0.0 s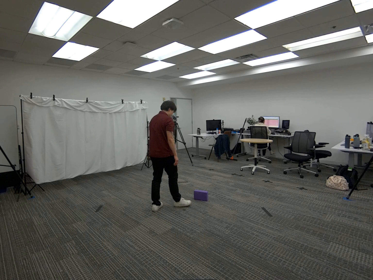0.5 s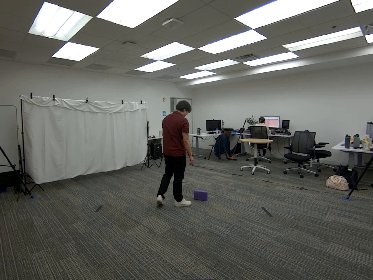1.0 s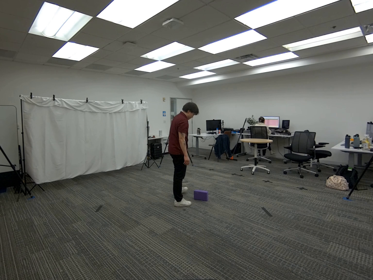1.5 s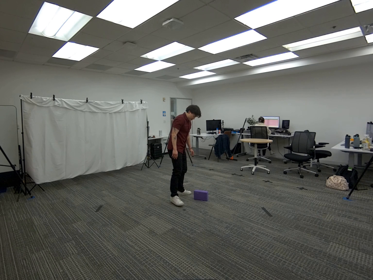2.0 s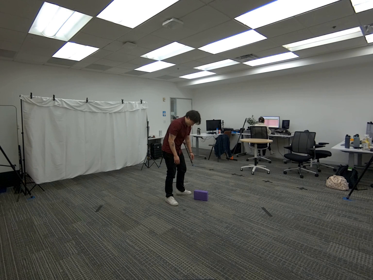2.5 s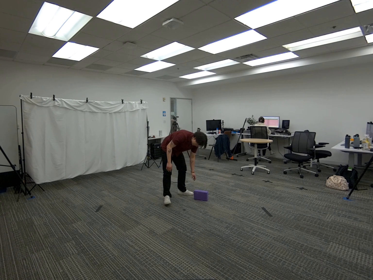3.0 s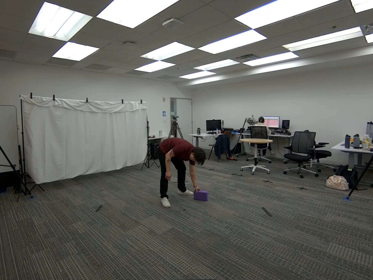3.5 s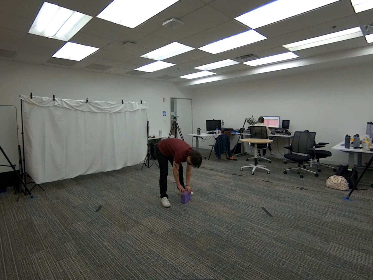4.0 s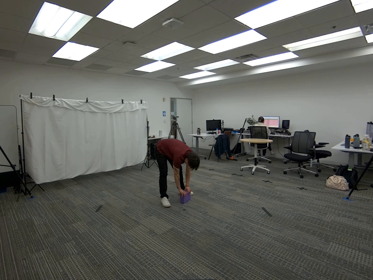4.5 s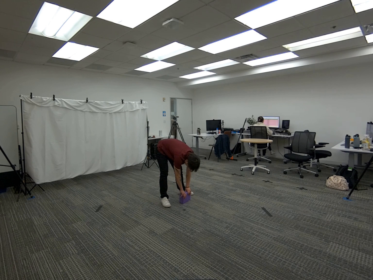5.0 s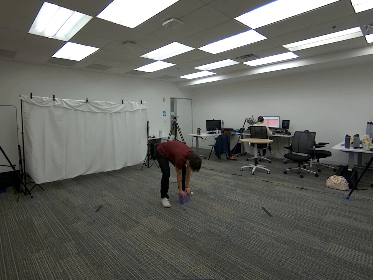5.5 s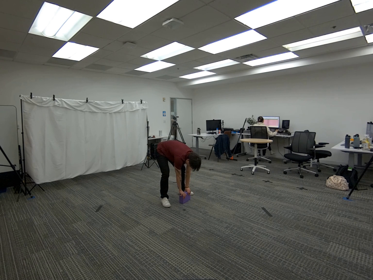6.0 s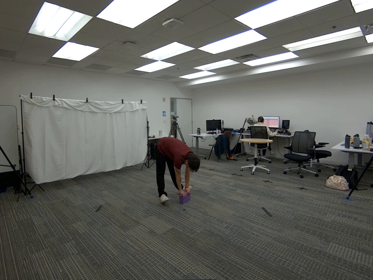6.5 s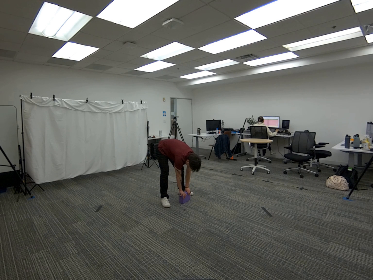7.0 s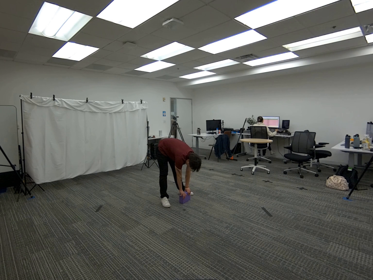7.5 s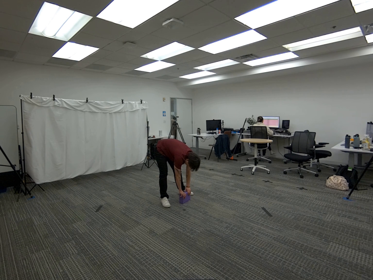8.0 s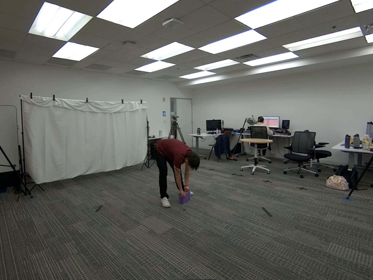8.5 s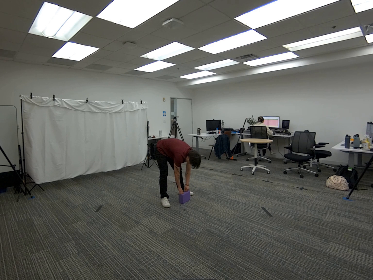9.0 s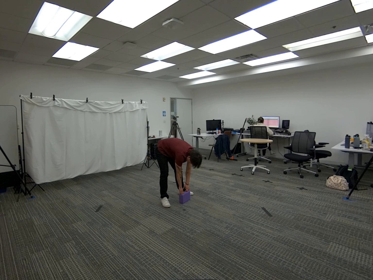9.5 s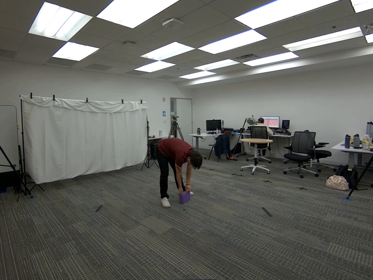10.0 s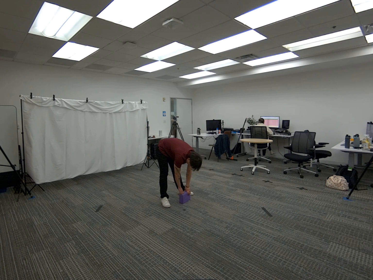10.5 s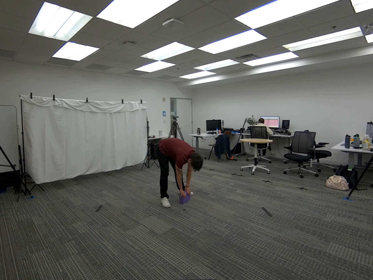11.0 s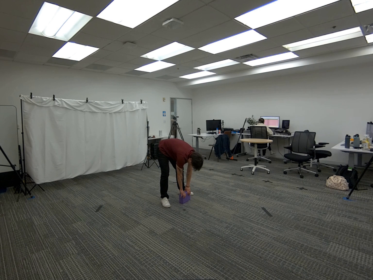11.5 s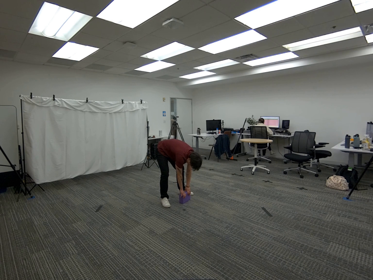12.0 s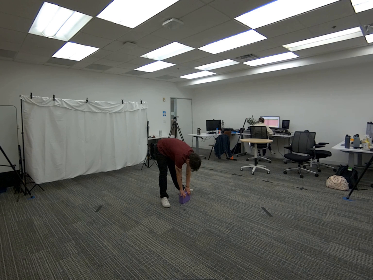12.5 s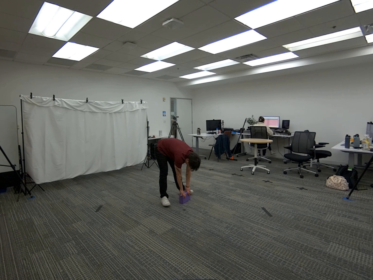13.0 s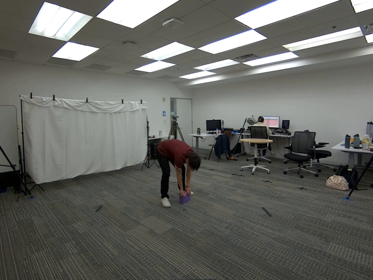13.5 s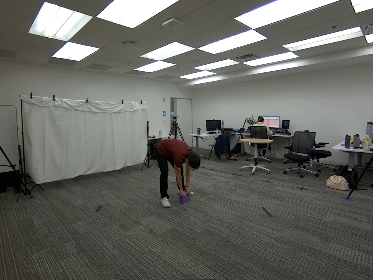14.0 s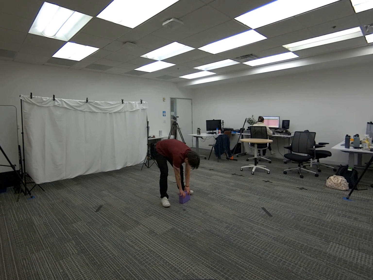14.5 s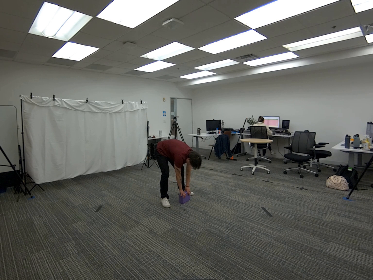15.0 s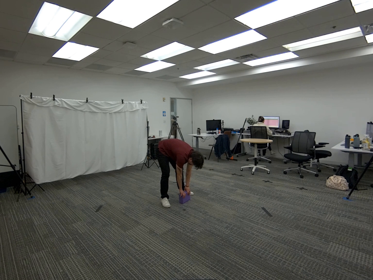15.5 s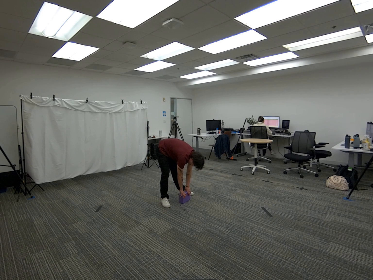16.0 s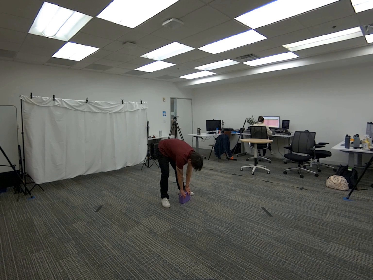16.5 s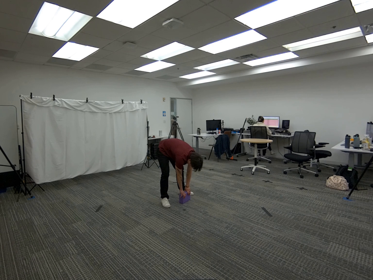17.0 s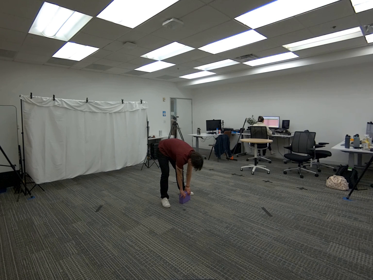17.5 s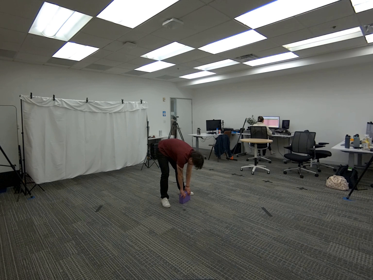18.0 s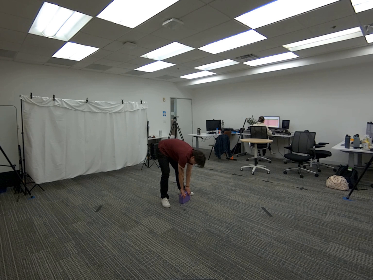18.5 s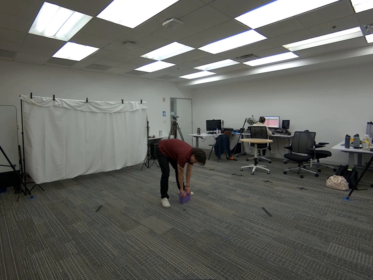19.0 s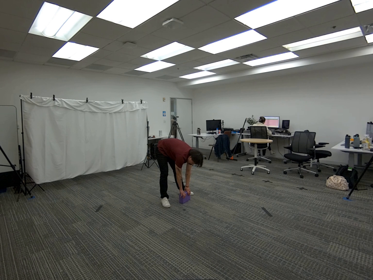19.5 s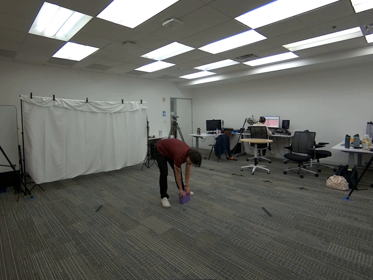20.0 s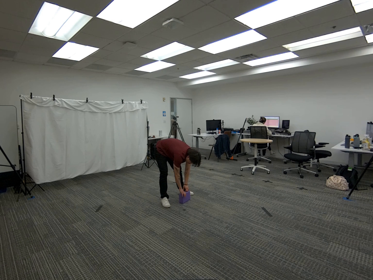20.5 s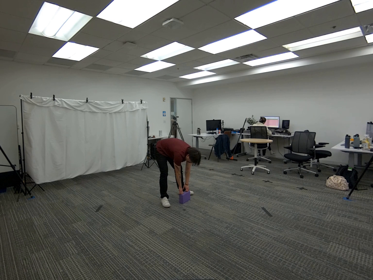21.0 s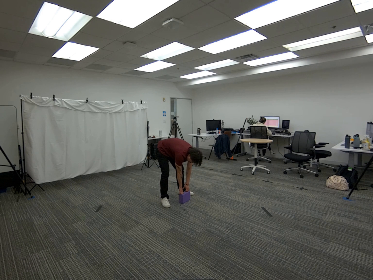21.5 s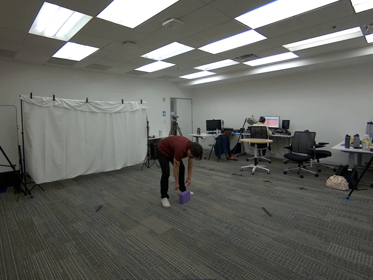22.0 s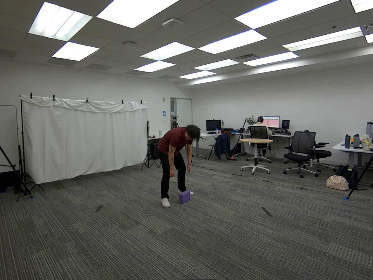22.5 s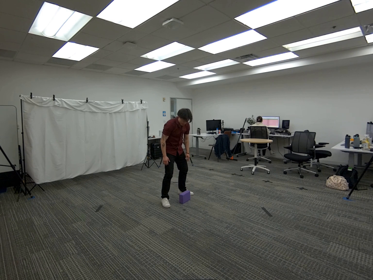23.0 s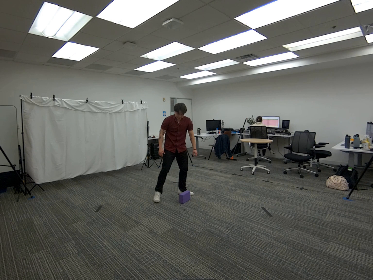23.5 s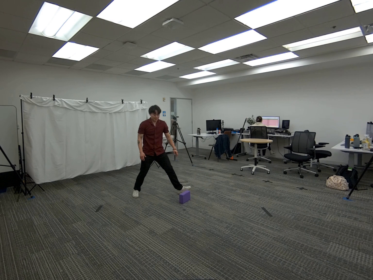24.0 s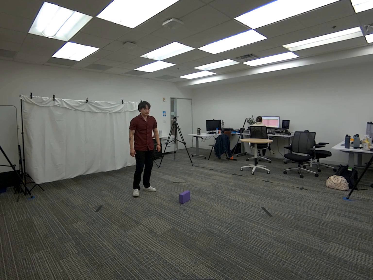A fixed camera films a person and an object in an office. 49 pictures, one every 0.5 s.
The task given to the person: Walk over to the yoga block on the floor and proceed to get into a yoga half forward fold. Stand up right when complete.
